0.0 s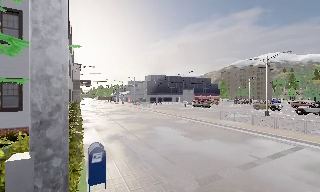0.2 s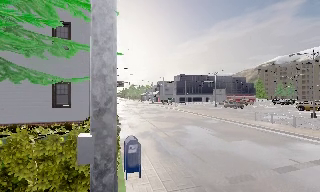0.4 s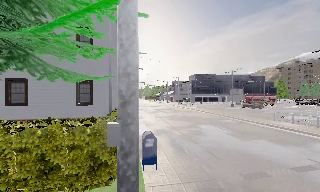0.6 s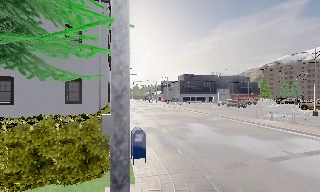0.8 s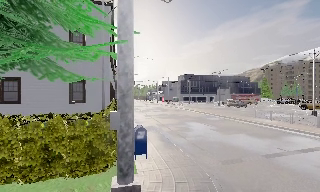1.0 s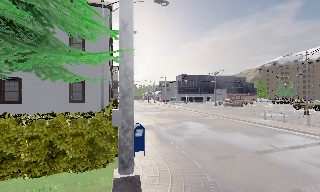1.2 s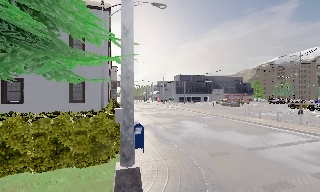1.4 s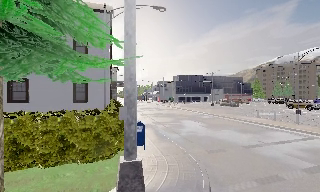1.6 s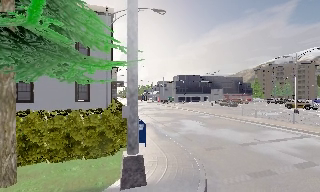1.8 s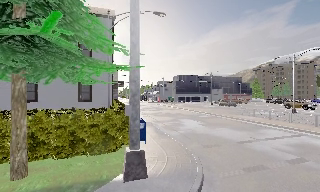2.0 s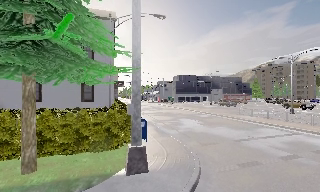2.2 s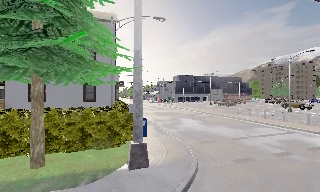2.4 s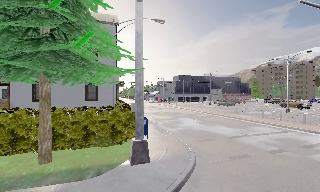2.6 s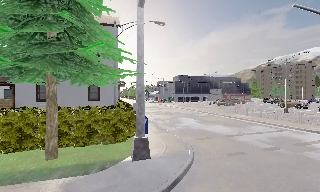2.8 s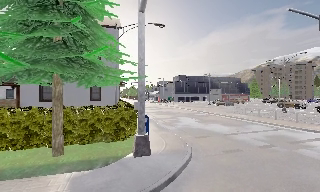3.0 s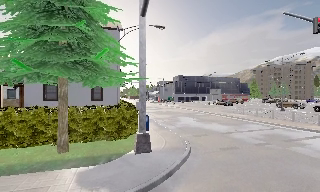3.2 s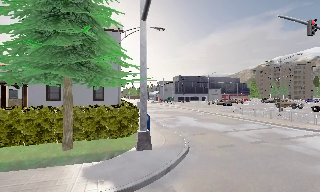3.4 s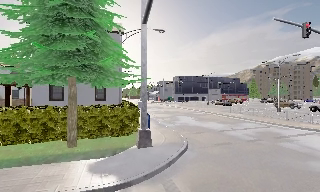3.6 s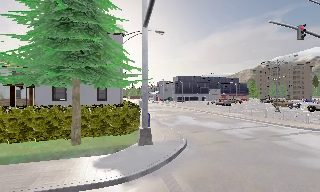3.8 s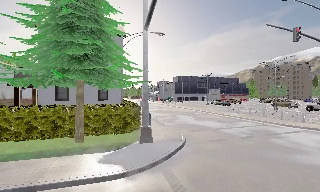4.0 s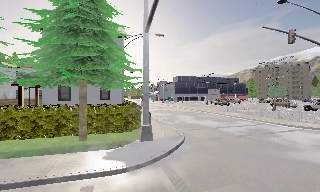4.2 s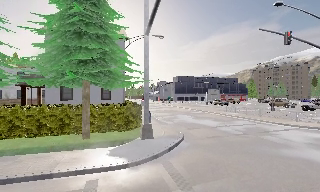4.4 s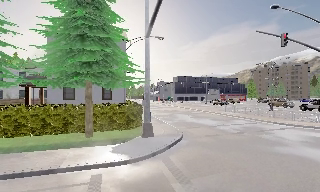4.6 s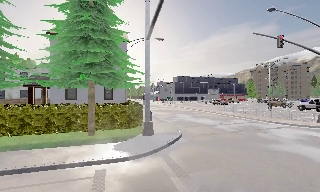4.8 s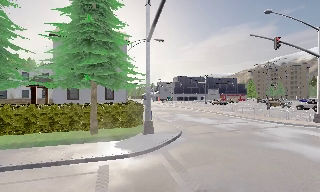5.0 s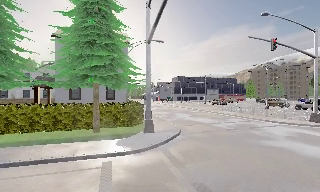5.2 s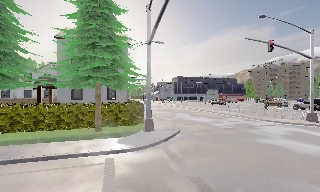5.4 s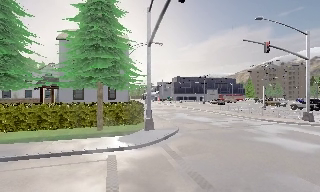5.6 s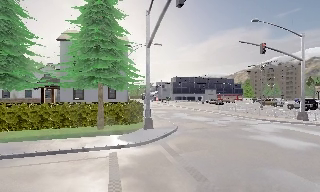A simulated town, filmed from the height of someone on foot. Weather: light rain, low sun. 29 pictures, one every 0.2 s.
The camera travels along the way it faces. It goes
backward.
0.0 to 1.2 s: The camera swings to its left by about 10 degrees, and the scene slides to the right. It travels backward, about 2 m, so what stands in front gets smaller.
1.2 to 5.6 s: The camera travels backward, about 7 m, so what stands in front gets smaller.
The film runs backward here.
